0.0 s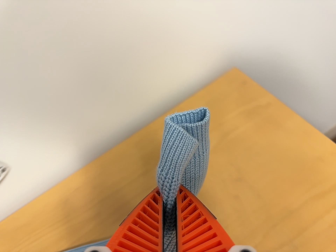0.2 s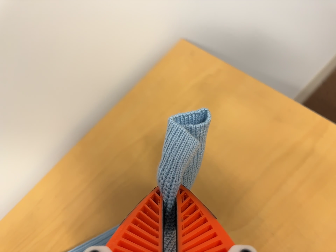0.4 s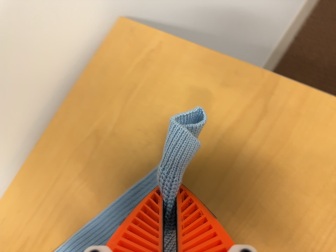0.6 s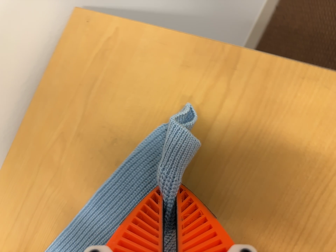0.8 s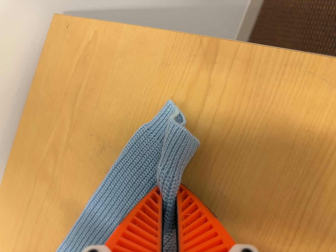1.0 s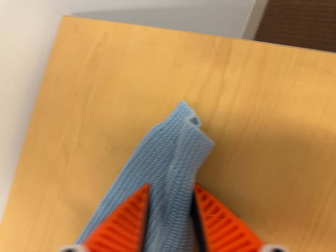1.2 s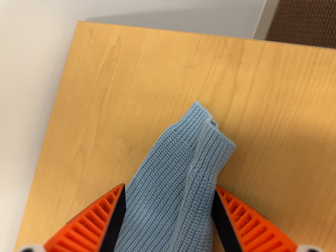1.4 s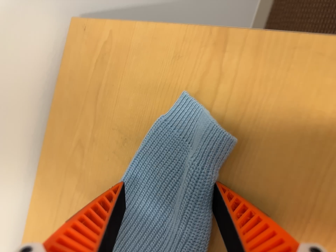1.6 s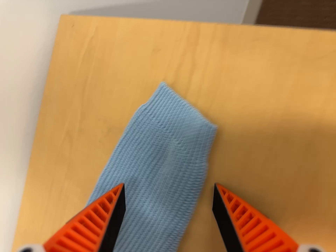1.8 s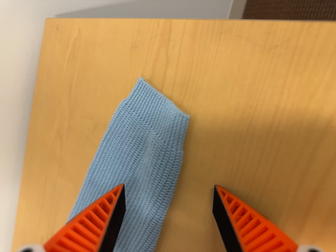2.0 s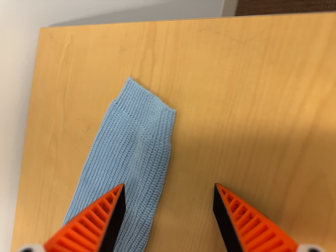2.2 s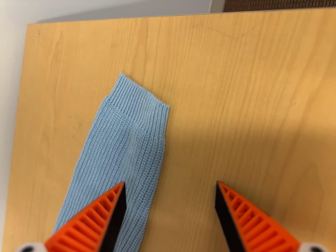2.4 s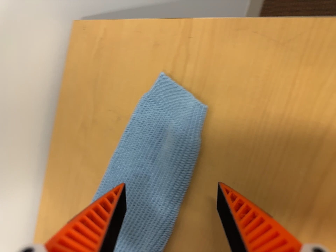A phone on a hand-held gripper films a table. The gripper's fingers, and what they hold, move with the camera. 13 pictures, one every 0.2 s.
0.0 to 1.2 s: The camera travels to its right and forward, about 22 cm, so close, fixed things drift to the left. Its aim tips toward the bottom of its view by about 10 degrees, and the scene shifts upward. It rolls about its line of sight by about 40 degrees, and the scene rotates counterclockwise.
1.2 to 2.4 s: The camera travels backward and to its right, about 9 cm, so what stands in front gets smaller.
The film runs backward here.
